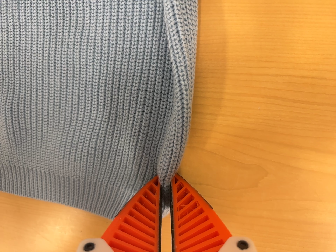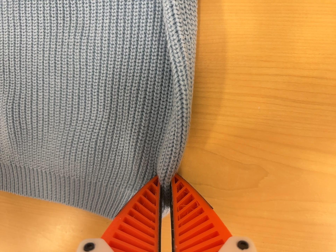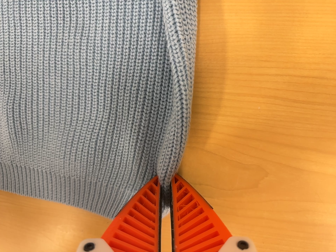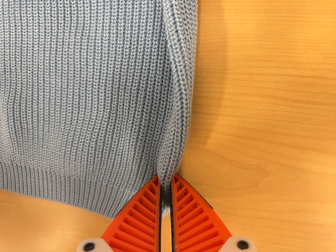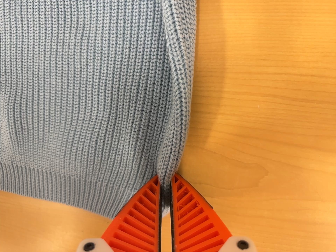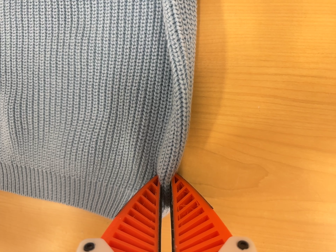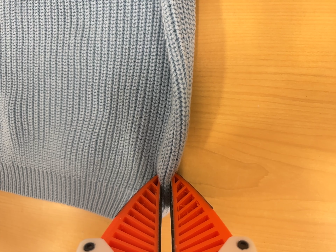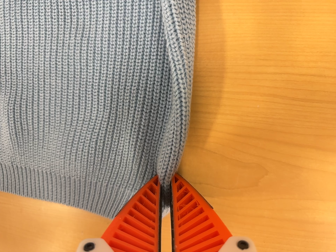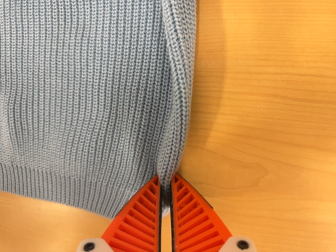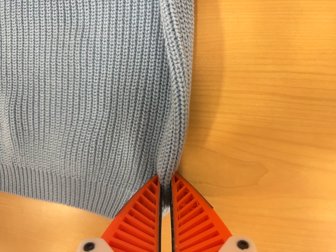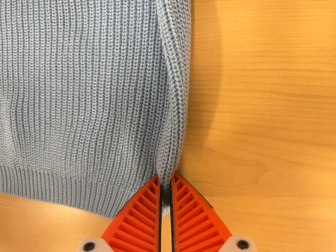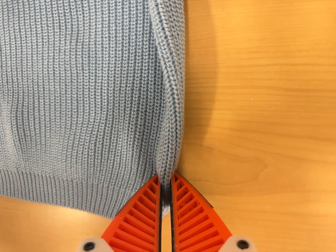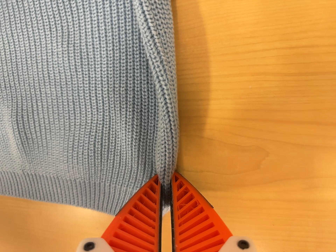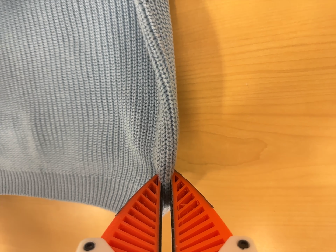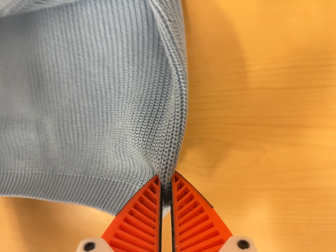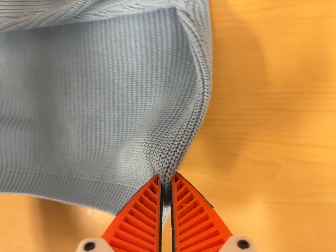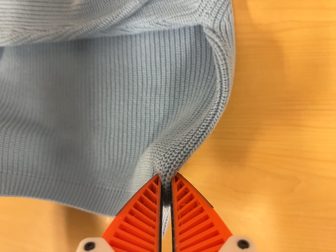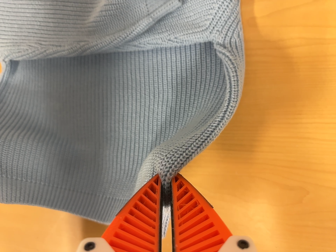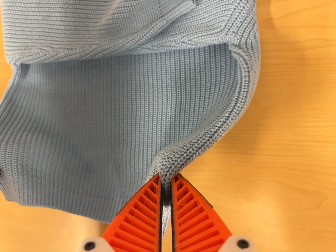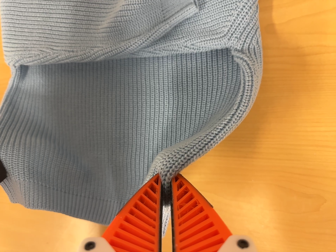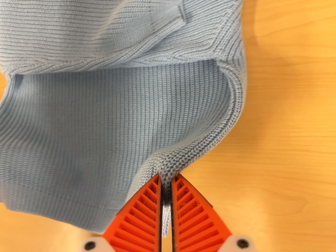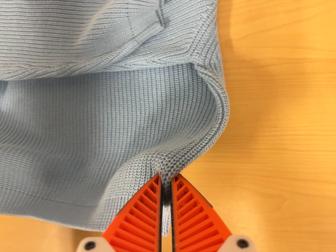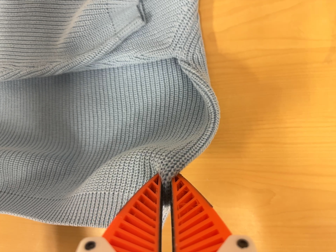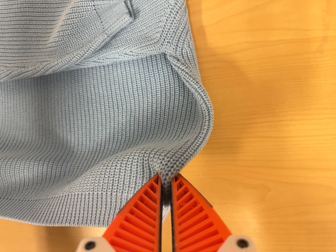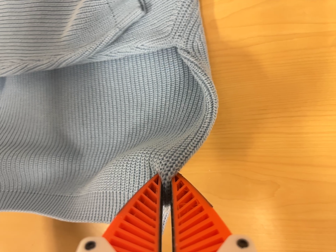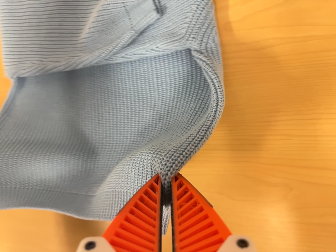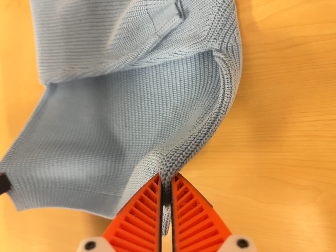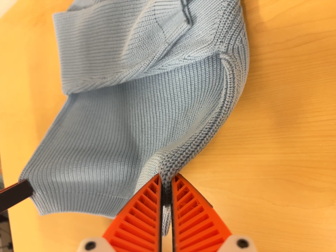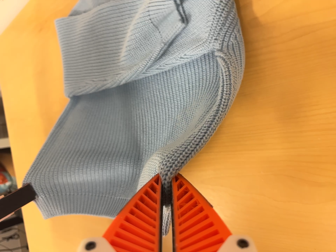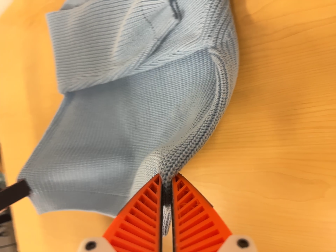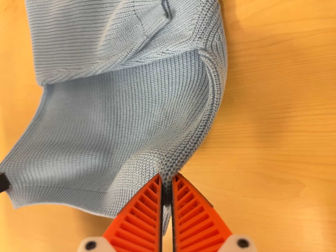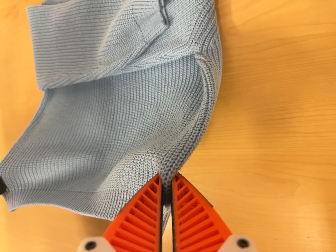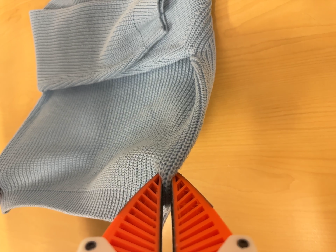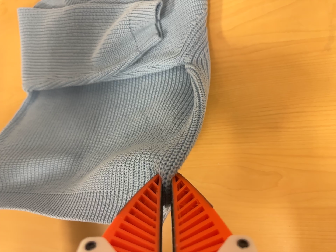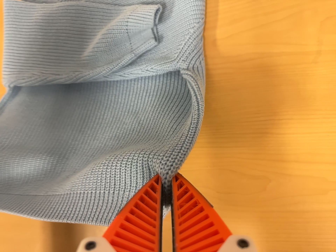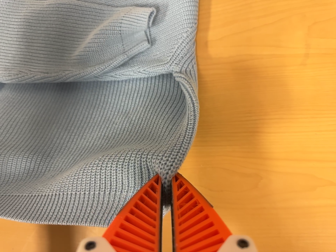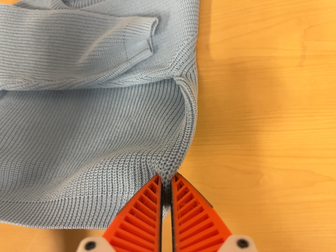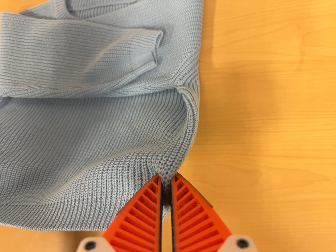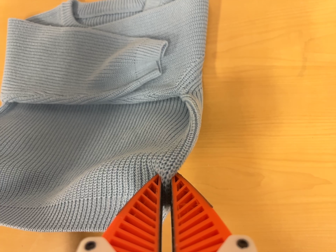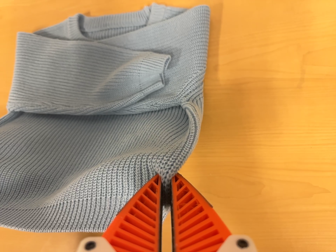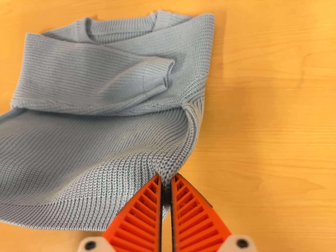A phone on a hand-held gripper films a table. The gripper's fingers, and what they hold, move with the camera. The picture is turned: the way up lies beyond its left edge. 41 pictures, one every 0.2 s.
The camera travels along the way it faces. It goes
backward.
0.0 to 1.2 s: The camera keeps its place and its aim.
1.2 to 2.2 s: The camera shifts only a little, or ends up much as it began.
2.2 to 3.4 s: The camera travels backward and to its left, about 12 cm, so what stands in front gets smaller.
3.4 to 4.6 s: The camera travels to its right, about 10 cm, so close, fixed things drift to the left.
4.6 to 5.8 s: The camera pans to its left by about 20 degrees. It travels to its right, about 5 cm.
5.8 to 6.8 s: The camera pans to its right by about 20 degrees. It travels to its left and toward the bottom of its view, about 9 cm.
6.8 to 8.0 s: The camera travels backward and to its left, about 7 cm, so what stands in front gets smaller.
The film runs forward here.
